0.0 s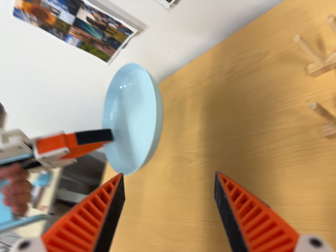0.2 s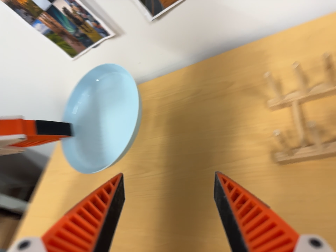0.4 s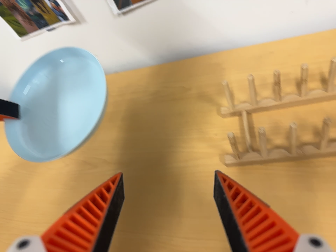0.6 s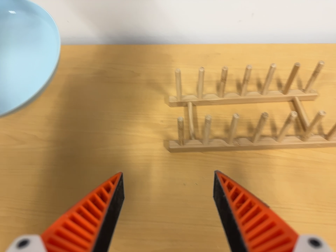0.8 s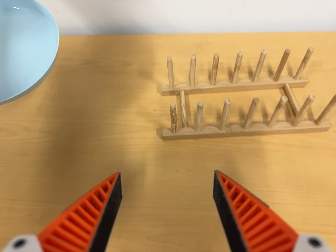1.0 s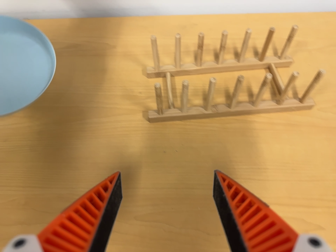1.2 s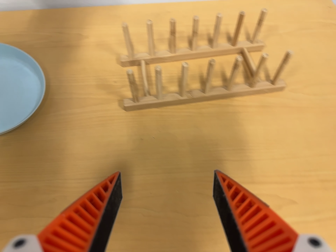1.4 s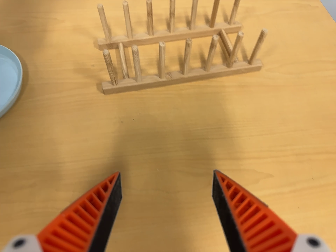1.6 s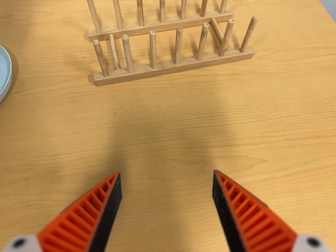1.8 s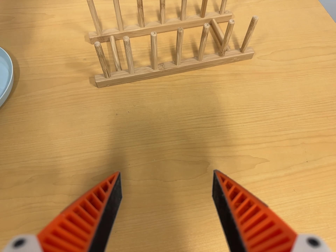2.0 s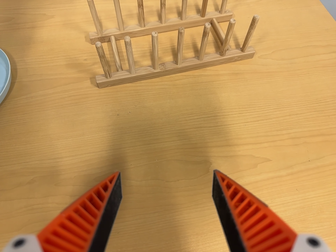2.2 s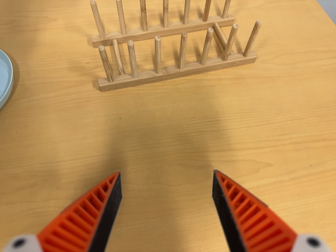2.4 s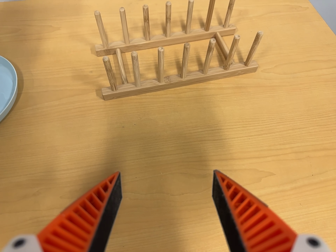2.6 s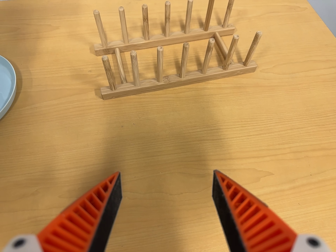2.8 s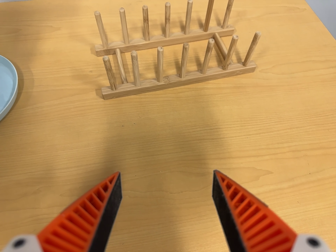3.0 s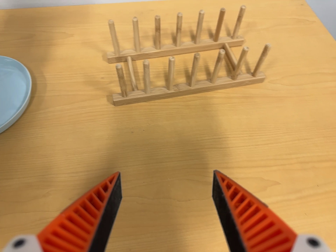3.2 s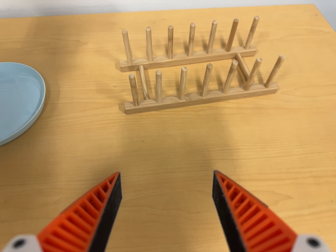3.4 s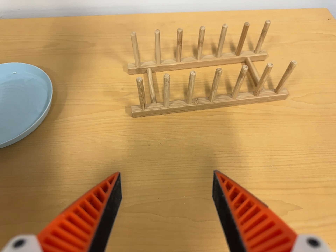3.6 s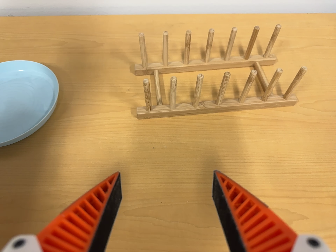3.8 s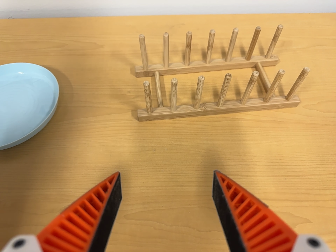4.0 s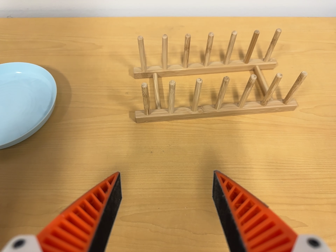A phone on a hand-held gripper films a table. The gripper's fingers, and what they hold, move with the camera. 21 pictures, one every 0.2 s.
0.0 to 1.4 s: The scene slides to the left, as the camera pans about 55 degrees to its right. It travels toward the bottom of its view and to its left, about 14 cm, so close, fixed things drift upward. It rolls about its line of sight by about 15 degrees, and the scene rotates clockwise.
1.4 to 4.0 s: The camera shifts only a little, or ends up much as it began.
The film runs backward here.
